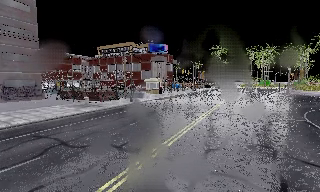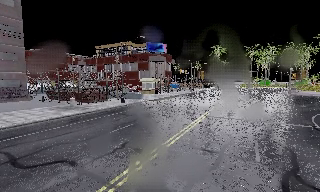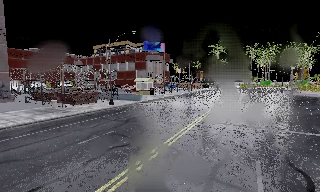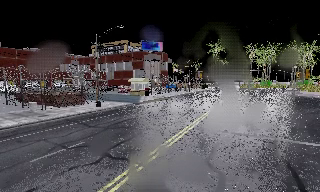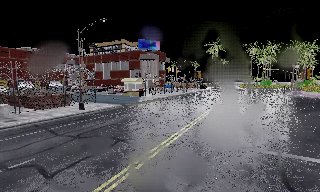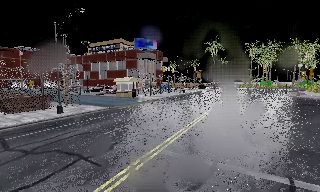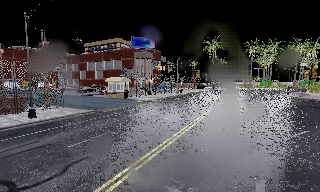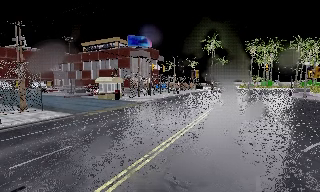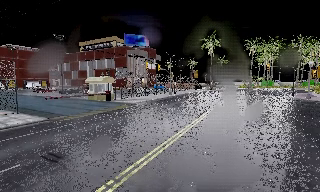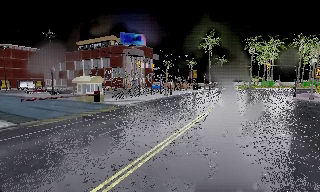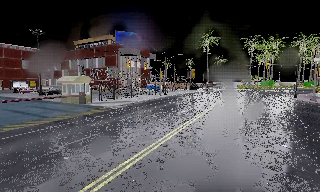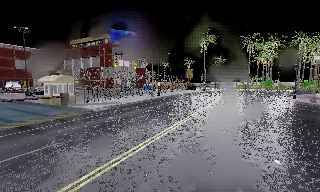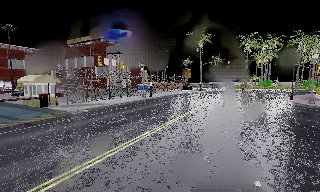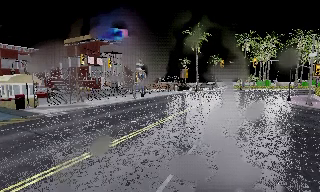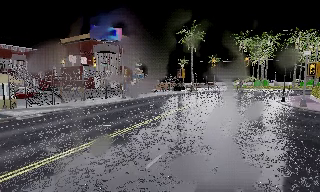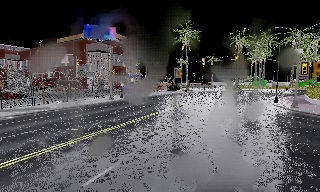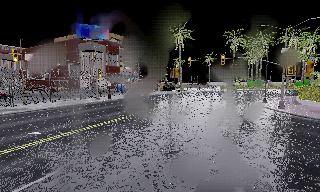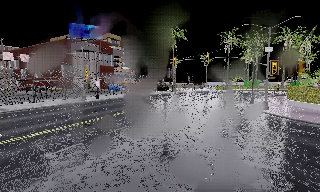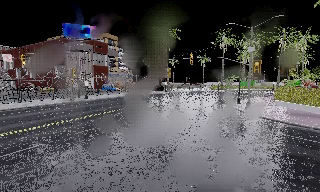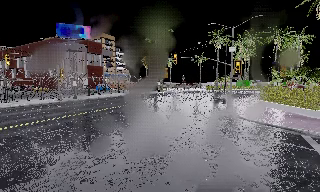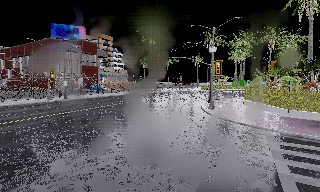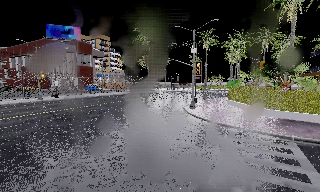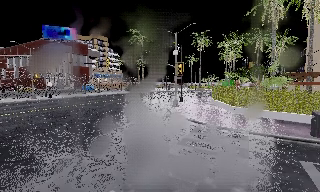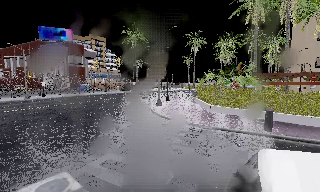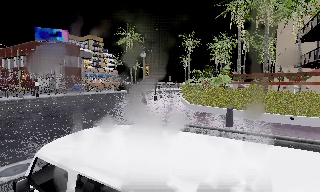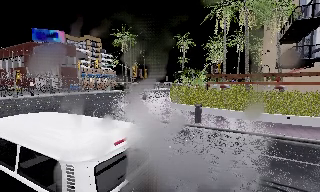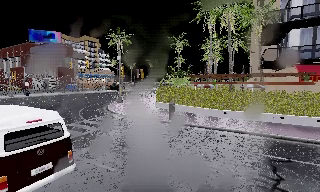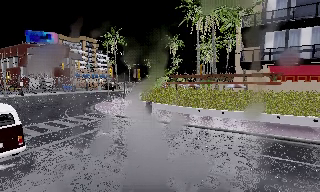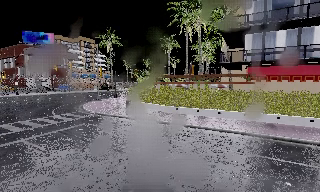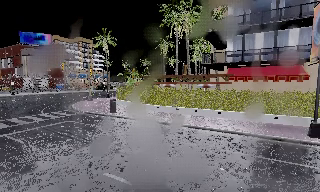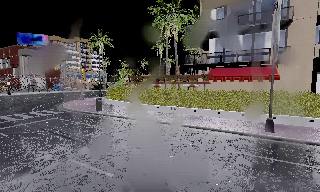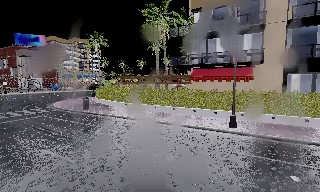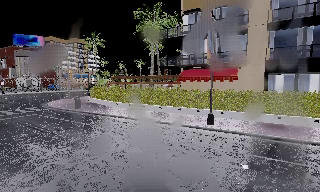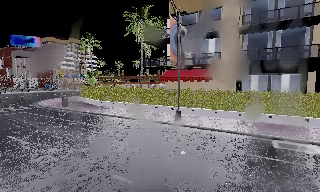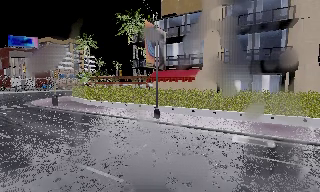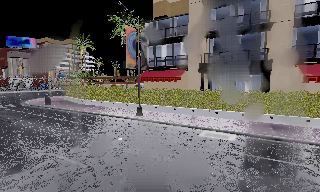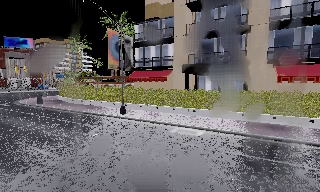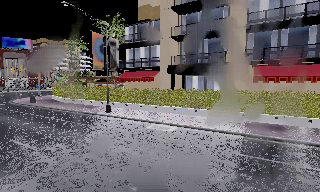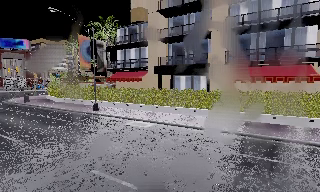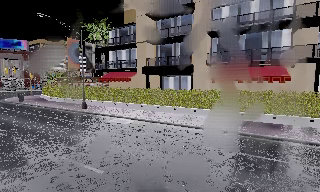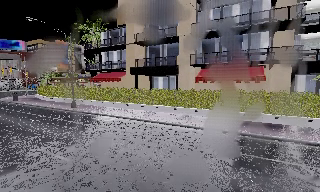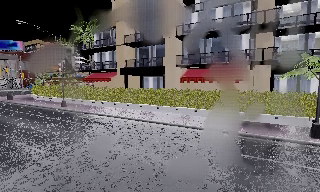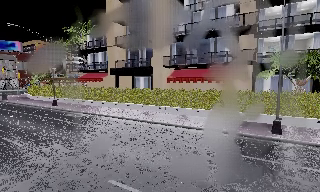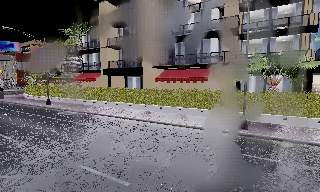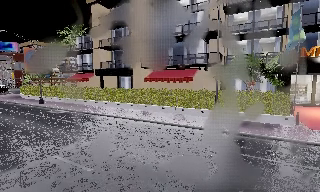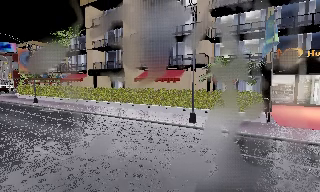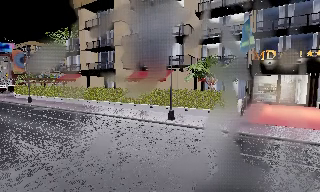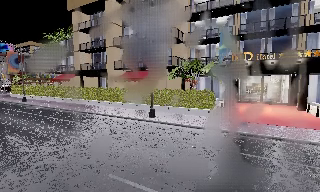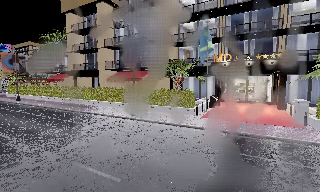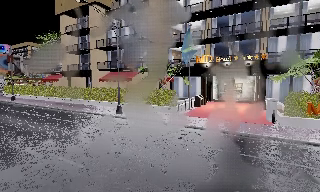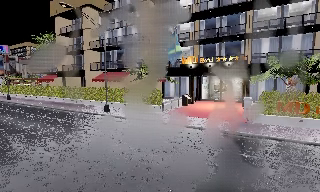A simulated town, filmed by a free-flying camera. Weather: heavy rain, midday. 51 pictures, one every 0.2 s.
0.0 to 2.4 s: The camera travels forward and to its right, about 25 m, so what stands in front looms larger.
2.4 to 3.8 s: The camera travels to its right, about 12 m, so close, fixed things drift to the left.
3.8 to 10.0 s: The camera travels to its right and backward, about 50 m, so close, fixed things drift to the left.
The film runs forward here.
